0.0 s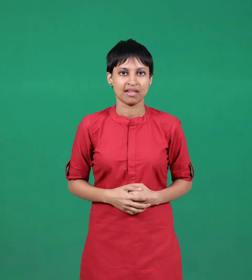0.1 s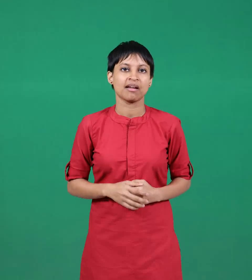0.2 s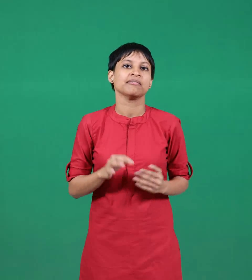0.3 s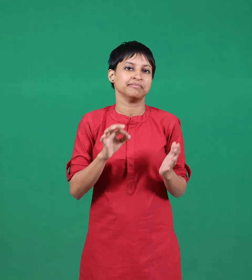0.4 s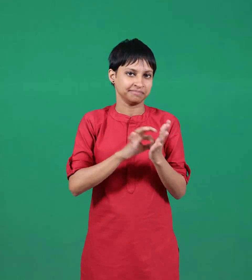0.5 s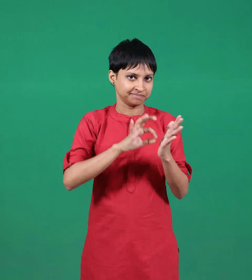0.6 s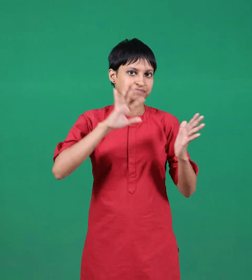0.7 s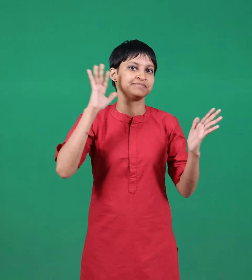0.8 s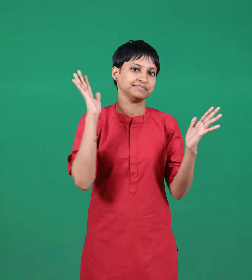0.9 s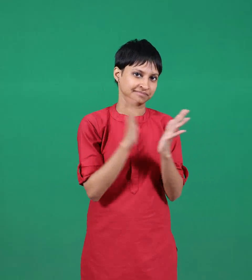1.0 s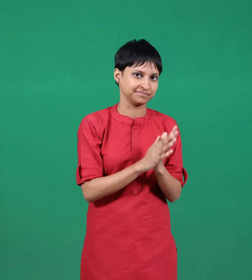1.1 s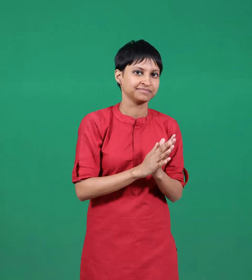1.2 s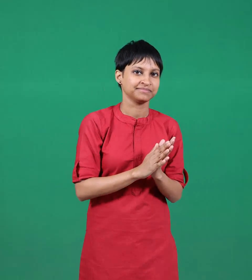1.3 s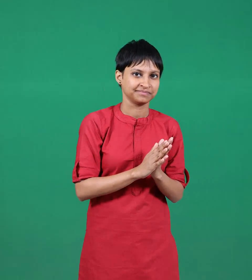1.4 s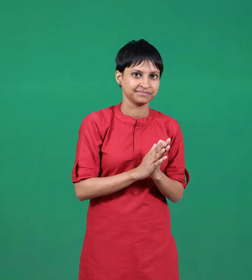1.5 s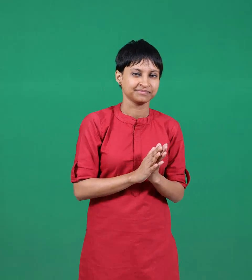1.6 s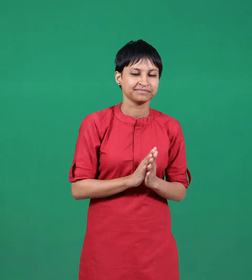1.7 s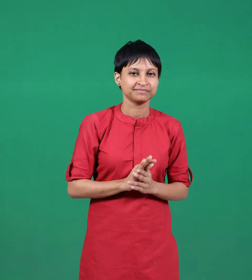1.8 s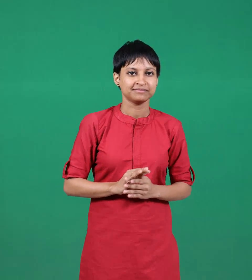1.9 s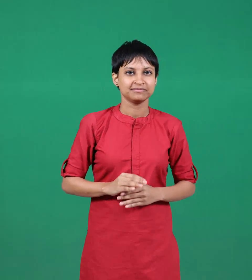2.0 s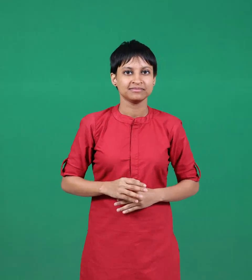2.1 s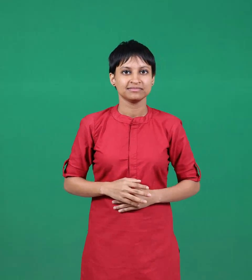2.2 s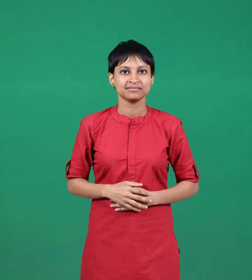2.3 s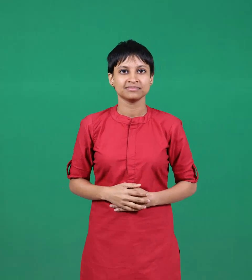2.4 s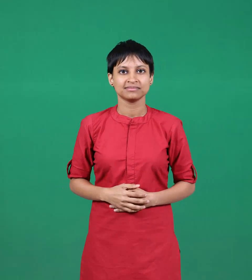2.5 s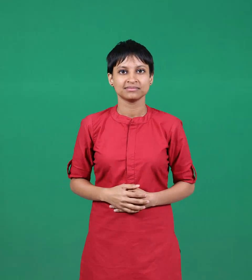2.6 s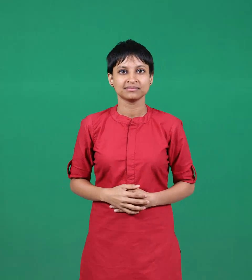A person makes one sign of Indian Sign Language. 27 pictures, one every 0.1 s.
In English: revenge
